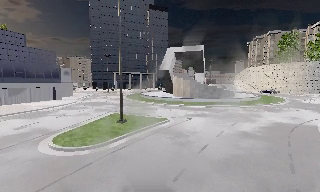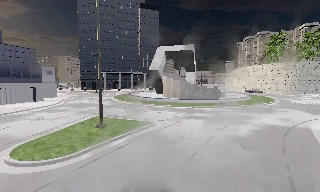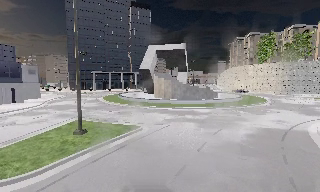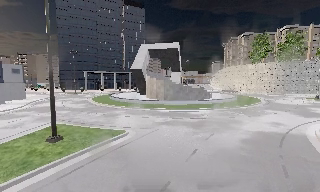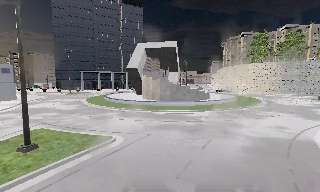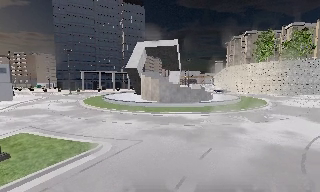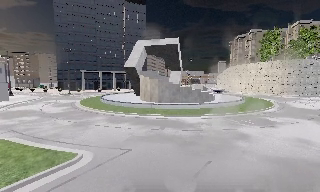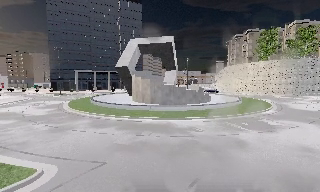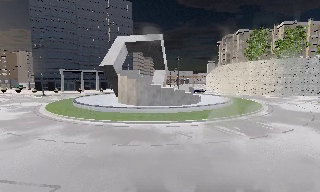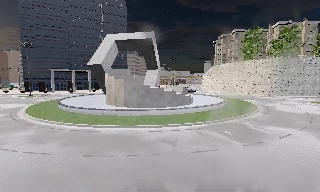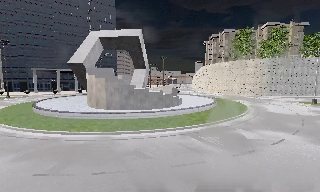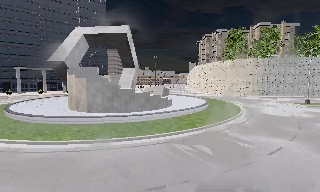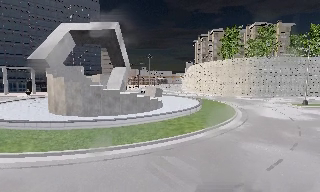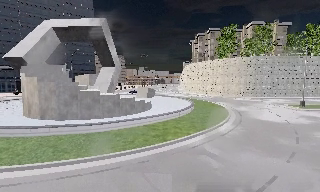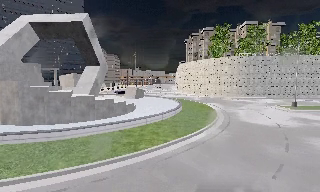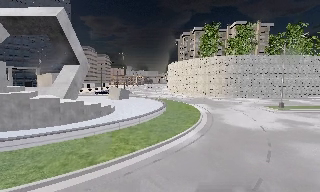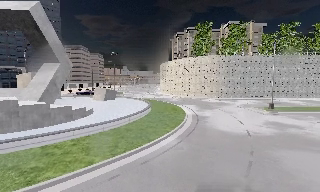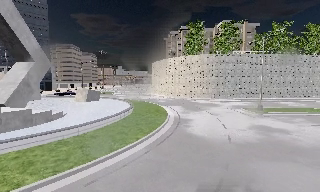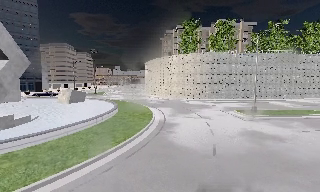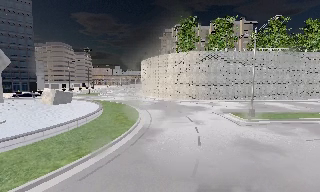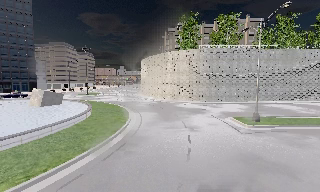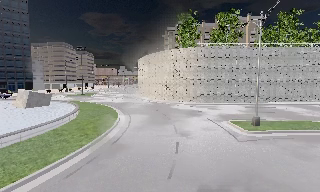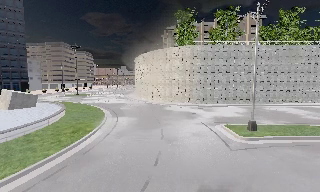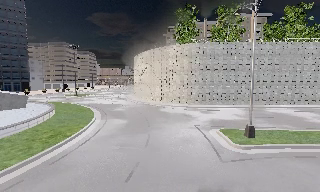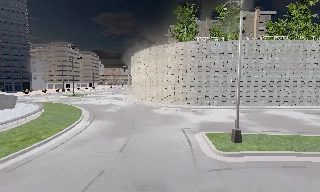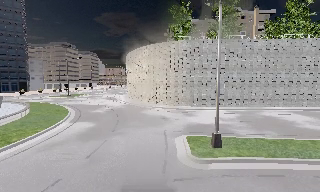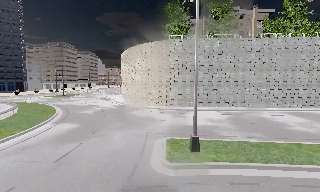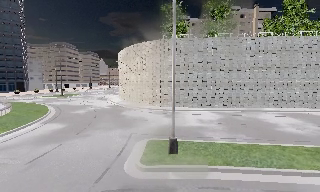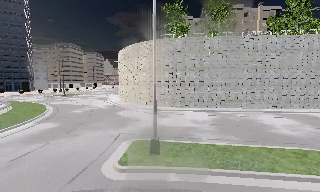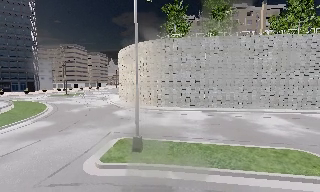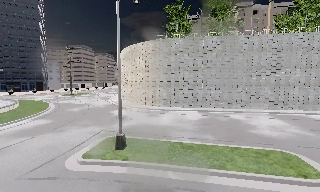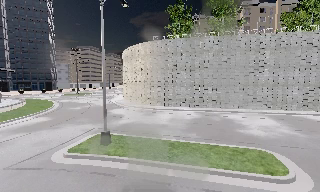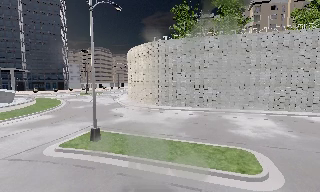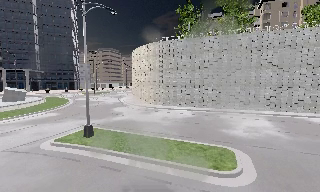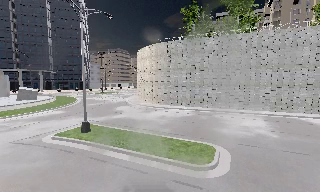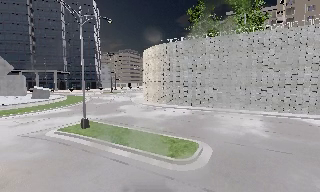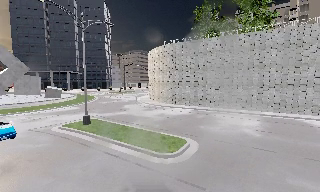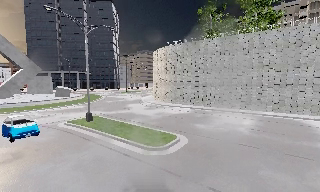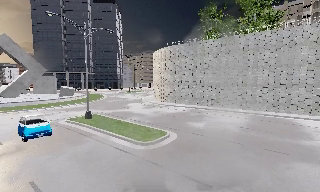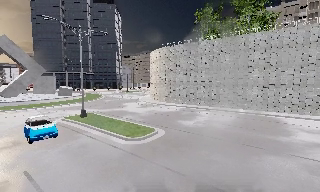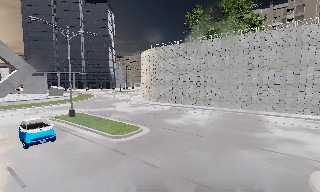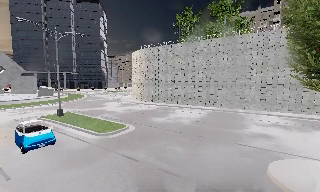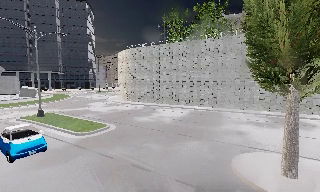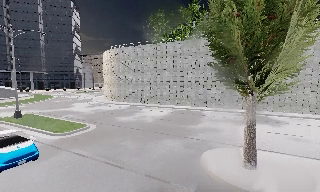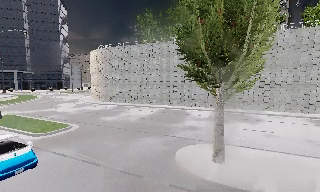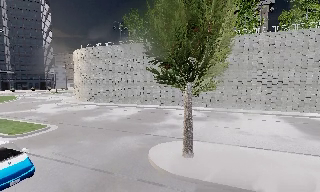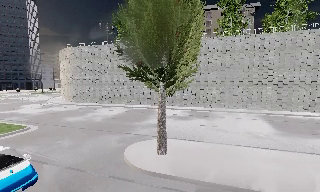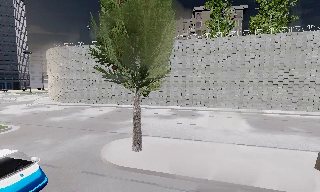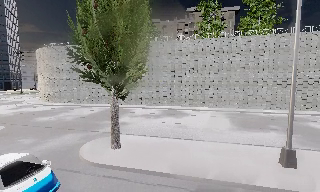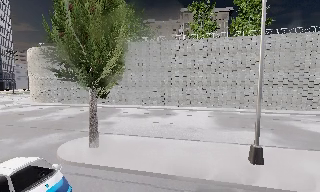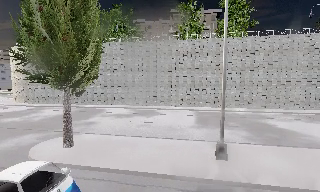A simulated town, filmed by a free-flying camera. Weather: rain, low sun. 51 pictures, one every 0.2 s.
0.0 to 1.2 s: The camera travels forward and to its right, about 8 m, so what stands in front looms larger.
1.2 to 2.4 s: The scene slides to the left, as the camera pans about 10 degrees to its right. It travels forward and to its right, about 9 m, so what stands in front looms larger.
2.4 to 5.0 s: The camera travels to its right and forward, about 25 m, so close, fixed things drift to the left.
5.0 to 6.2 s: The camera pans to its left, which is counterclockwise from overhead, by about 10 degrees. It travels to its right, about 7 m, so close, fixed things drift to the left.
6.2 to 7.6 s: The camera pans to its left, which is counterclockwise from overhead, by about 25 degrees. It travels to its right and backward, about 9 m.
7.6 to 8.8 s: The camera swings to its right by about 15 degrees, and the scene slides to the left. It travels to its right and backward, about 5 m, so close, fixed things drift to the left.
8.8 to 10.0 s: The camera pans to its right, which is clockwise from overhead, by about 15 degrees. It travels to its right, about 6 m, so close, fixed things drift to the left.
The film runs forward here.
